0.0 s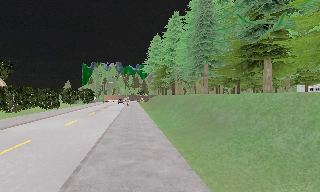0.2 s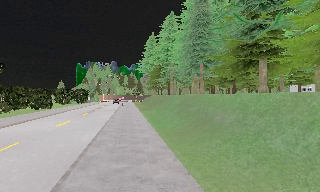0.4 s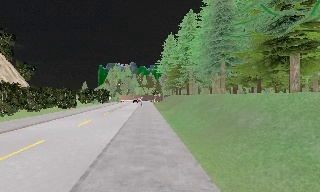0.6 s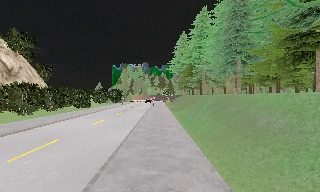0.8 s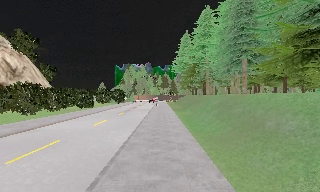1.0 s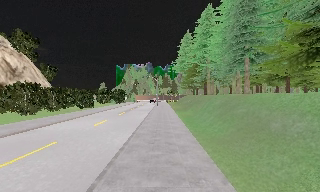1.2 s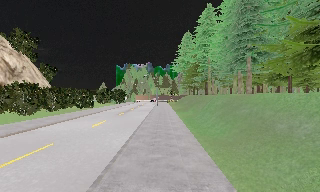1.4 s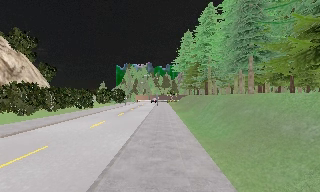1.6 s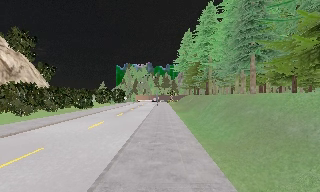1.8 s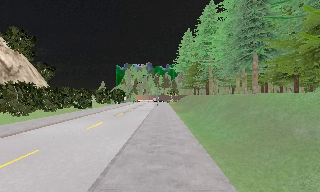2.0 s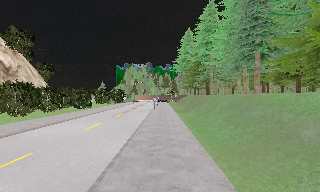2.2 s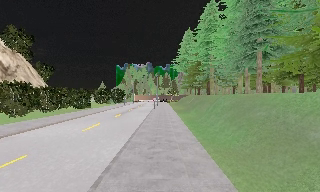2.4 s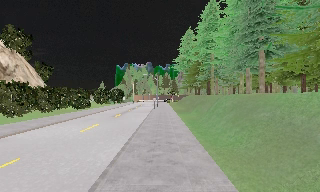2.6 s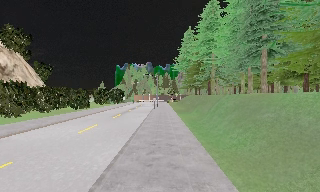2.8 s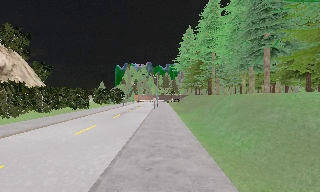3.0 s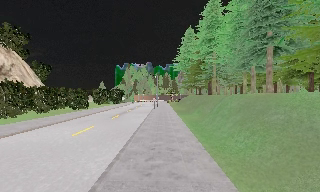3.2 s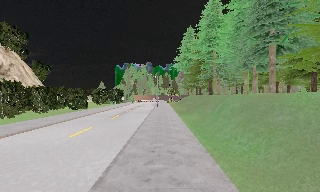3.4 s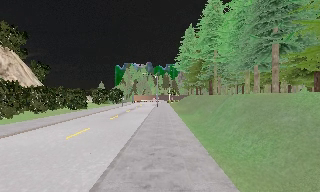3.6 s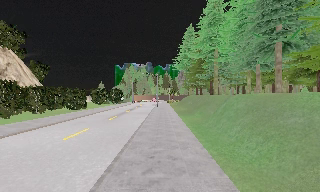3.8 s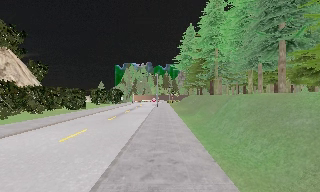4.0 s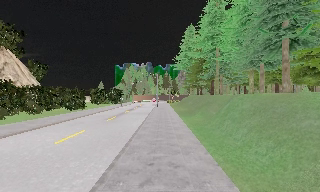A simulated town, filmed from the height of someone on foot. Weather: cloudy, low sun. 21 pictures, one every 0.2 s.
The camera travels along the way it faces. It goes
forward.
0.0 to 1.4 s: The scene slides to the right, as the camera pans about 10 degrees to its left. It travels forward, about 2.5 m, so what stands in front looms larger.
1.4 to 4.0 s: The camera travels forward, about 4.5 m, so what stands in front looms larger.
The film runs forward here.
